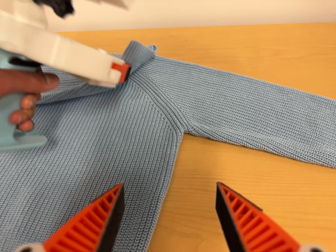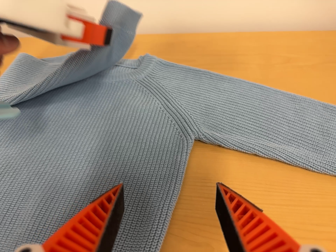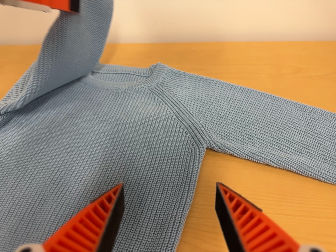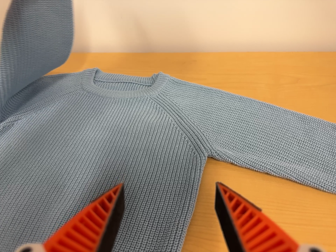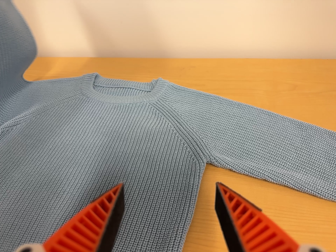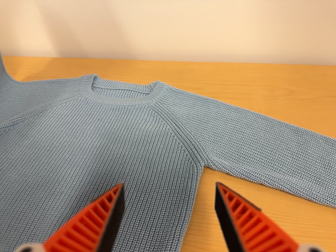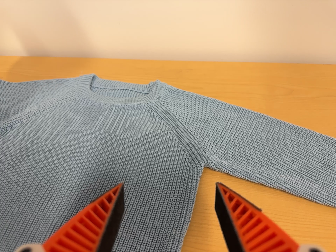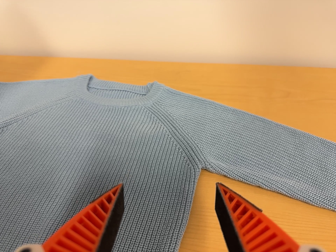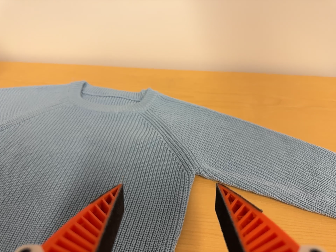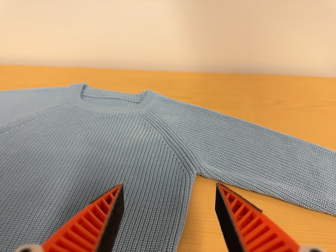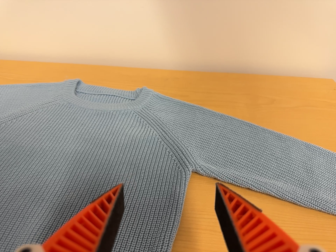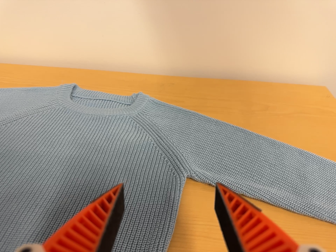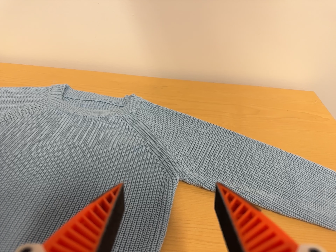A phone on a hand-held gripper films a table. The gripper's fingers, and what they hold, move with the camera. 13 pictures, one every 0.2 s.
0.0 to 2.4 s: The camera travels to its left, about 6 cm. Its aim tips toward the top of its view by about 10 degrees, and the scene shifts downward.
The film runs backward here.
